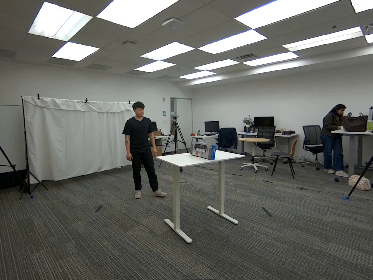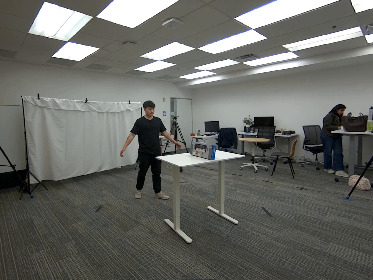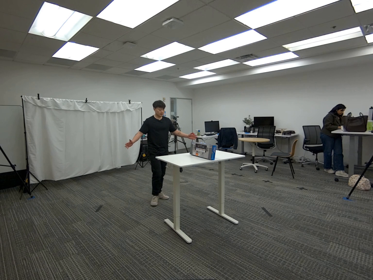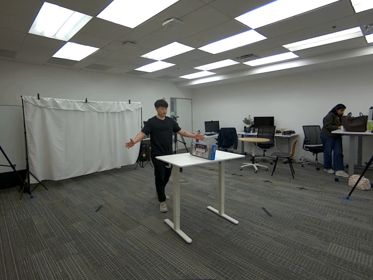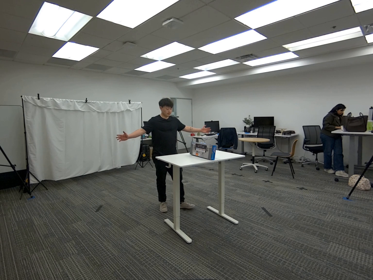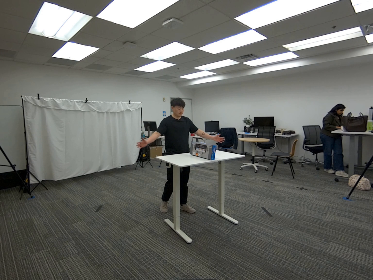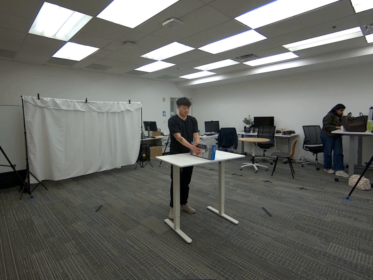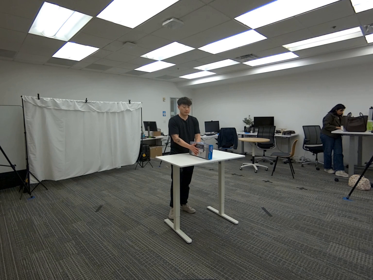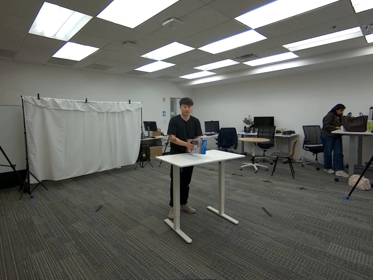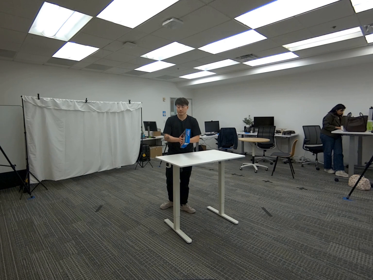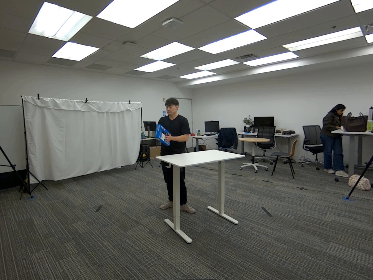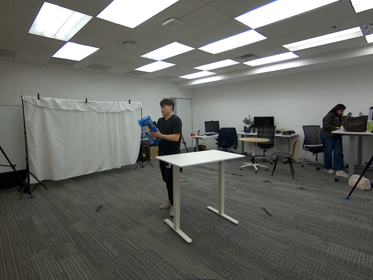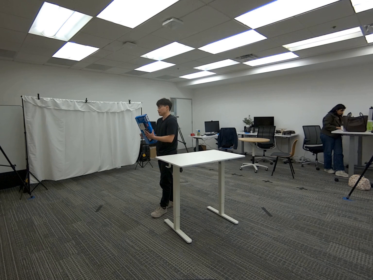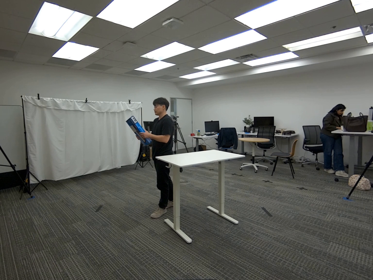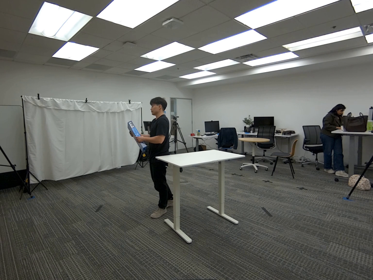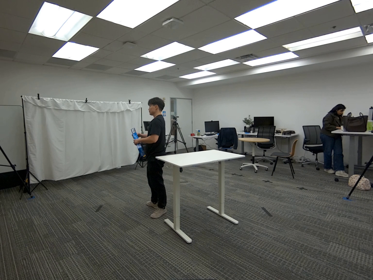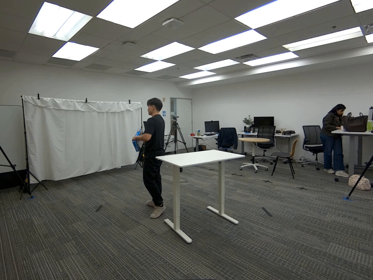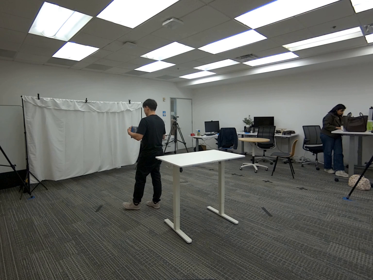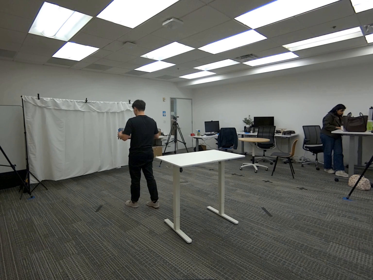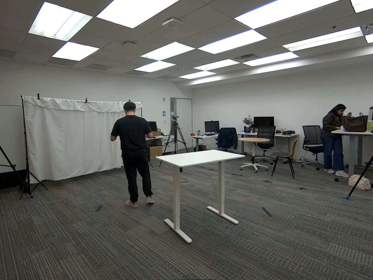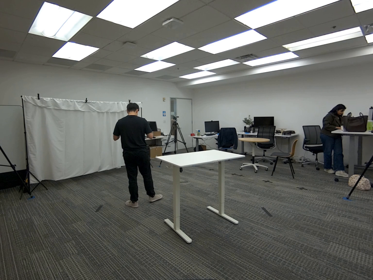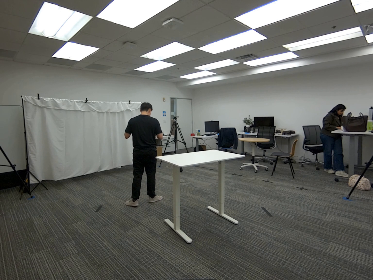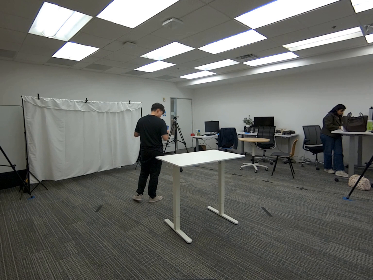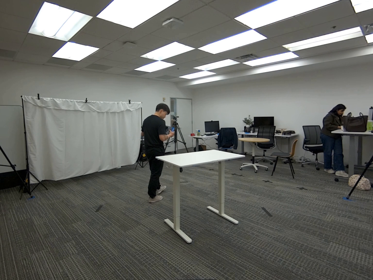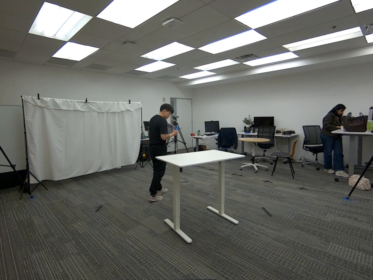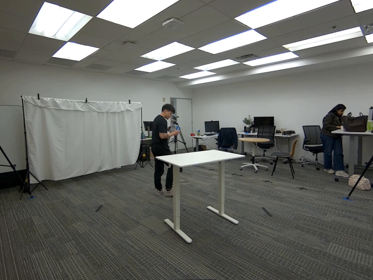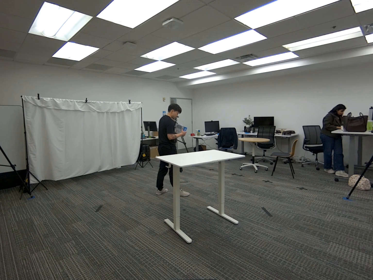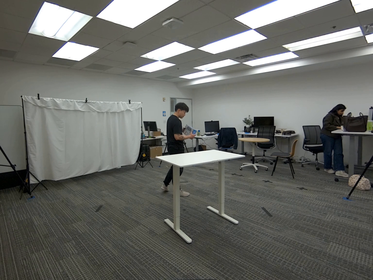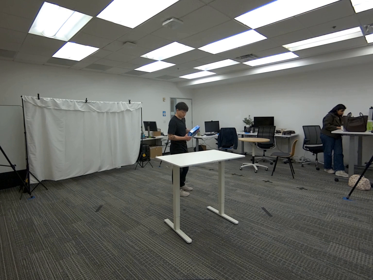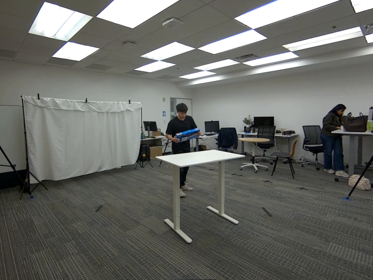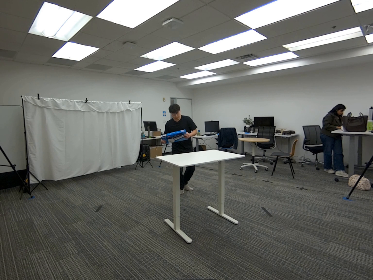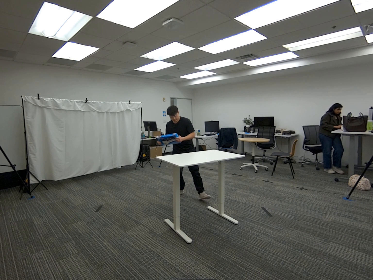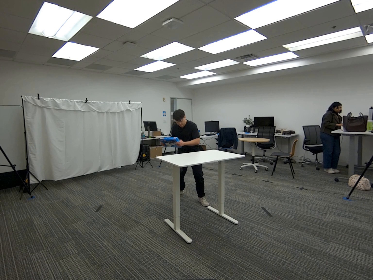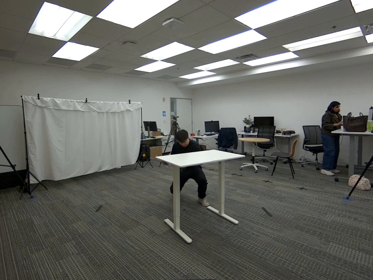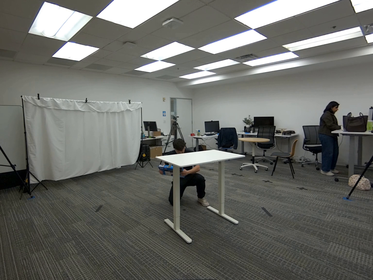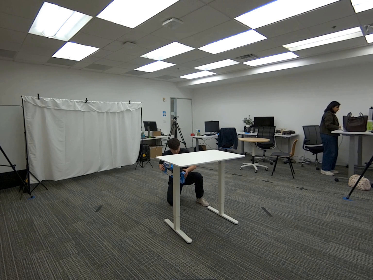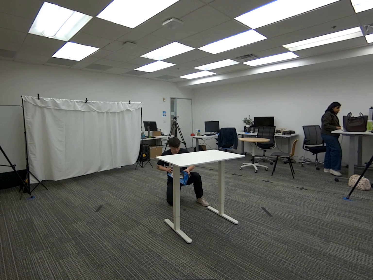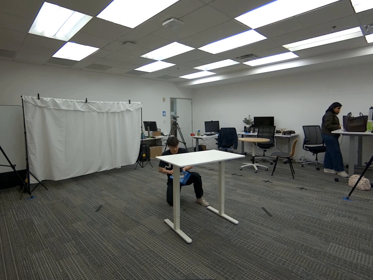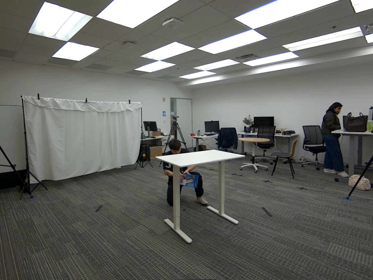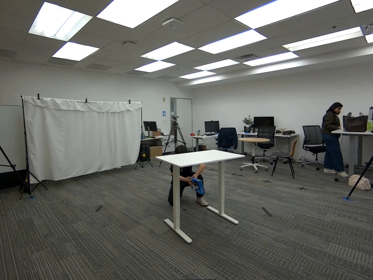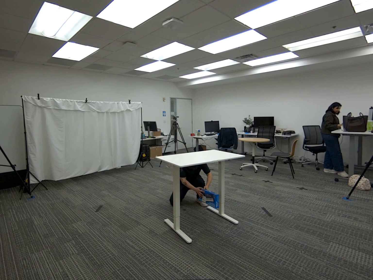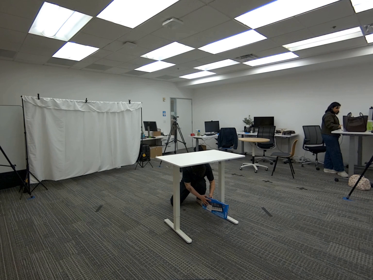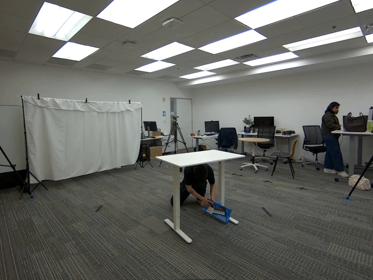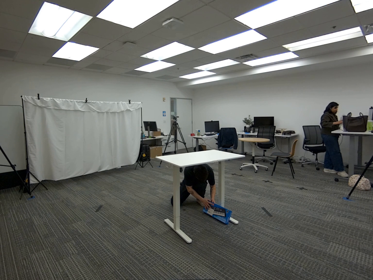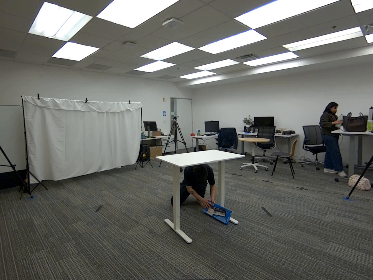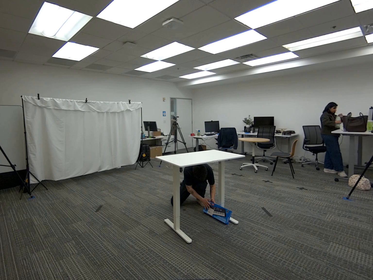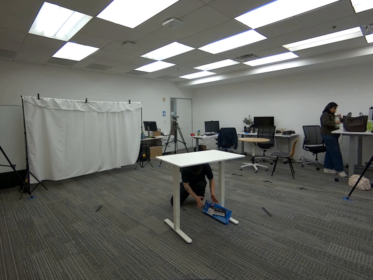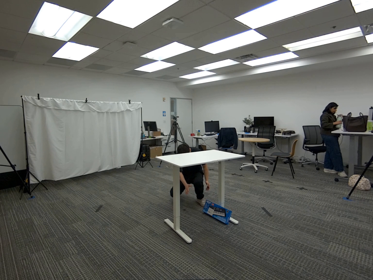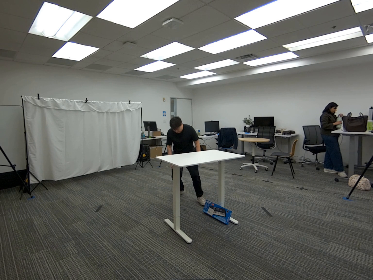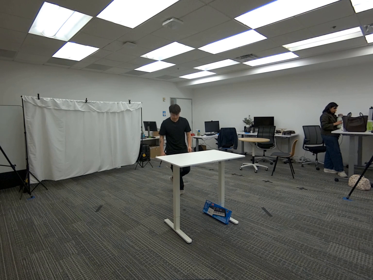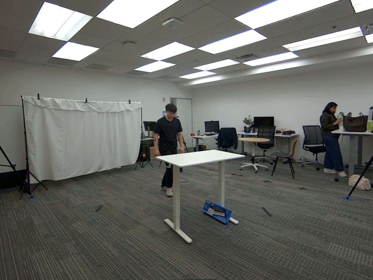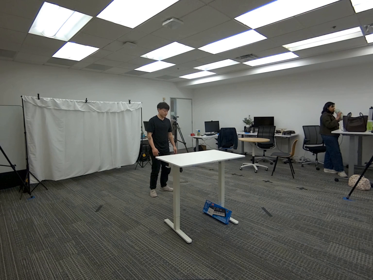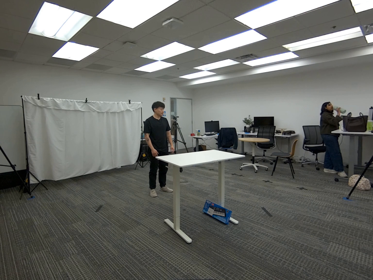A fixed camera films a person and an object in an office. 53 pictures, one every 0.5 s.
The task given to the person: Walk to the black keyboard box from the white desk, grab the keyboard box with both hands, and place the keyboard box under the white desk.
